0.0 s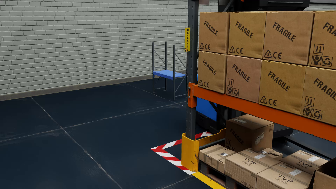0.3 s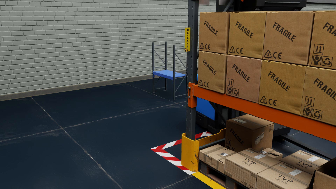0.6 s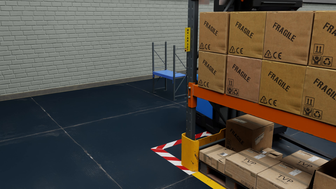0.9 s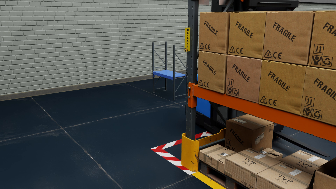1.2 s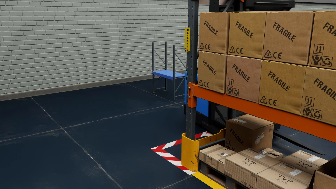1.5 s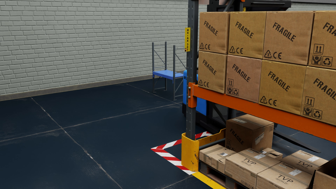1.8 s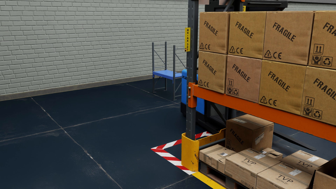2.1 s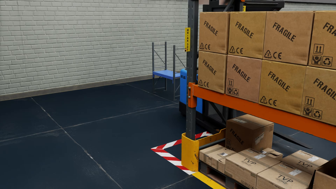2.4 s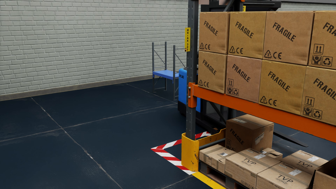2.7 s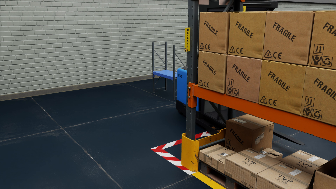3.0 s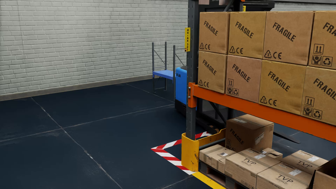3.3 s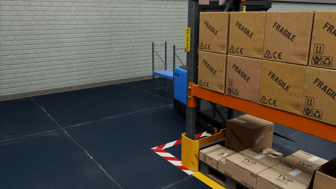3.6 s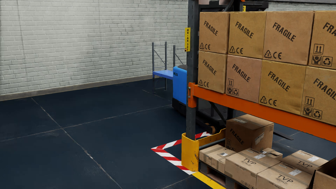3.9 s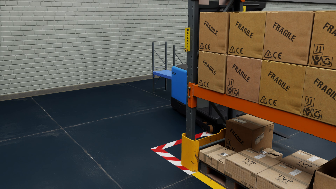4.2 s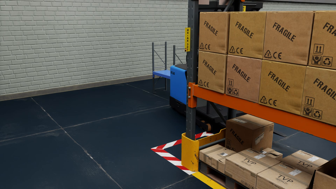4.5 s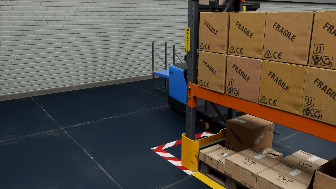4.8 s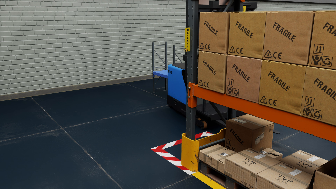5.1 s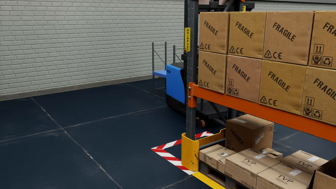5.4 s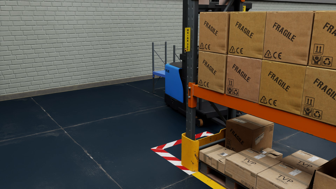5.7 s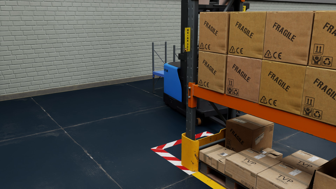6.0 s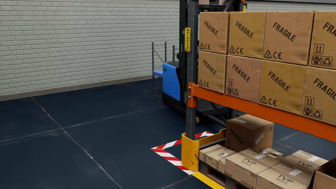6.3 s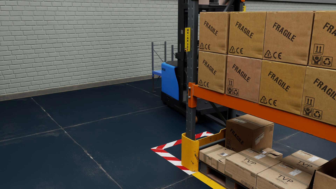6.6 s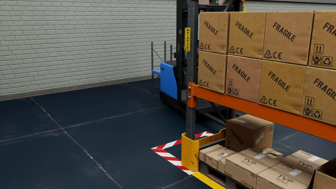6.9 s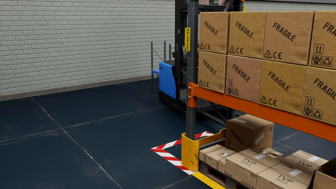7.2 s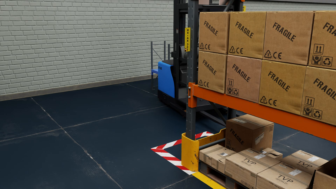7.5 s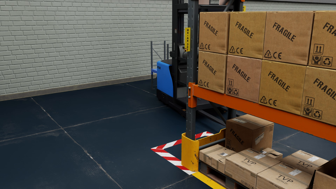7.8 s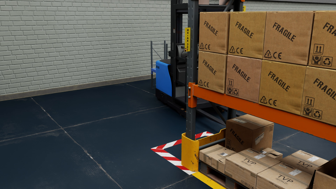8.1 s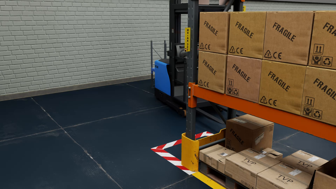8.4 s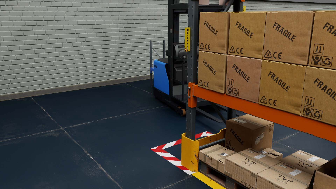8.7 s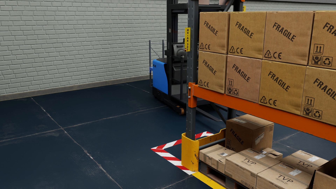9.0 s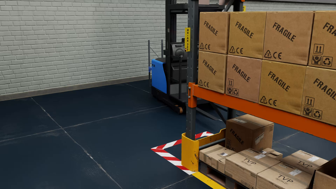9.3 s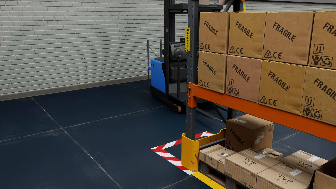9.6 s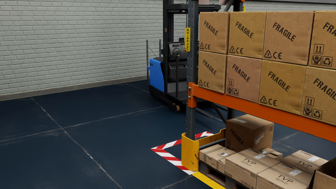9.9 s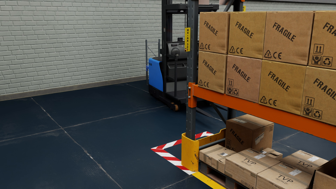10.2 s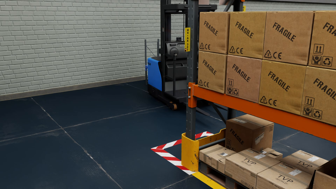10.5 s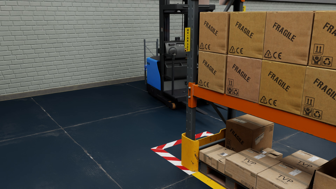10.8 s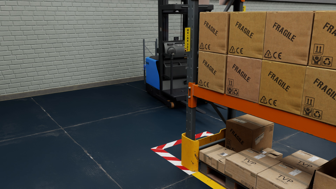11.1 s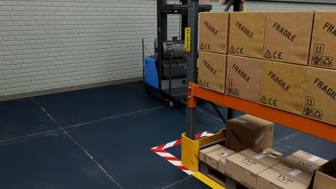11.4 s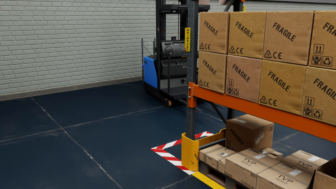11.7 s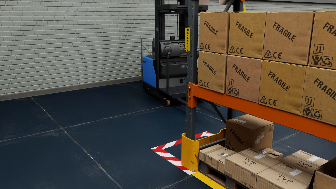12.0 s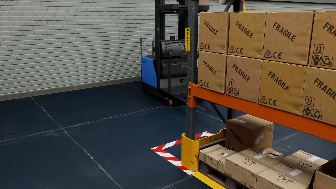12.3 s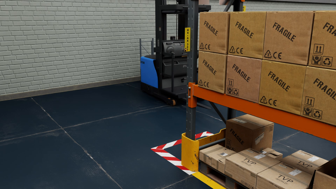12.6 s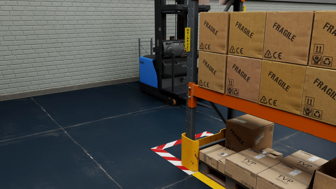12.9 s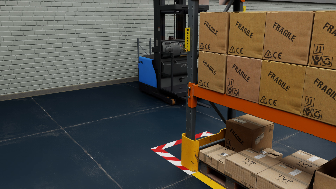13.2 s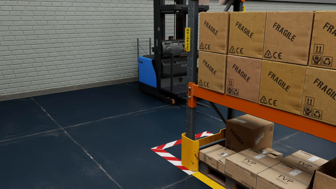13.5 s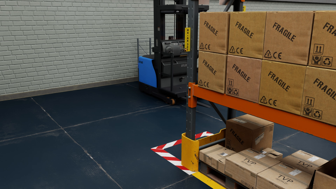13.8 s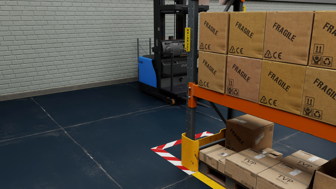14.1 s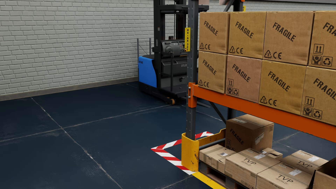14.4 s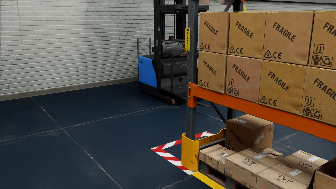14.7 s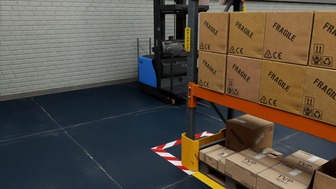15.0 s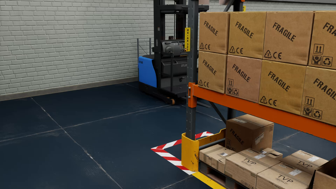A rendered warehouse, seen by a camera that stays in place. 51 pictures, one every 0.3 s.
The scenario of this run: A forklift runs into an object in its way.
